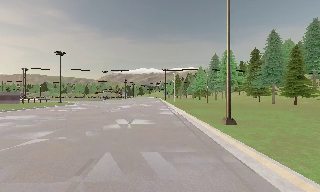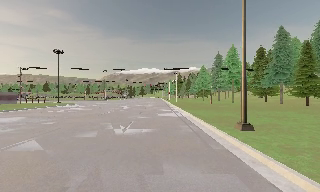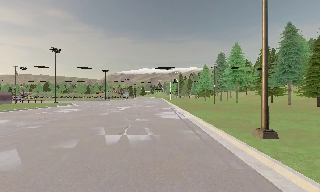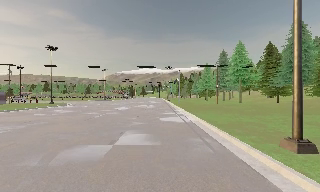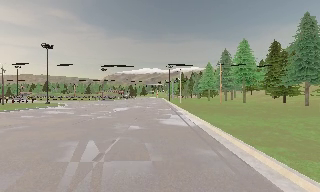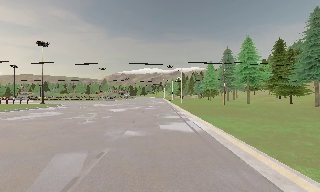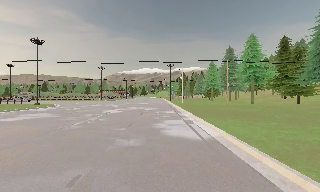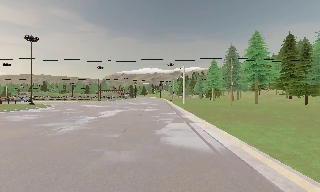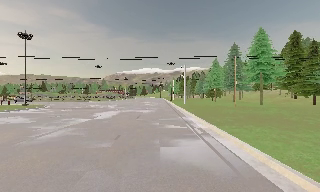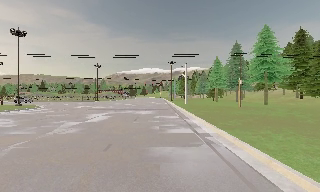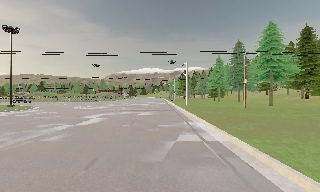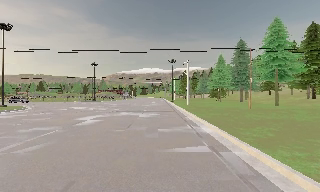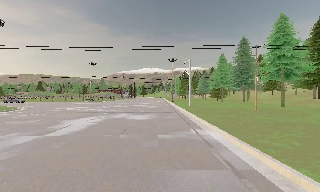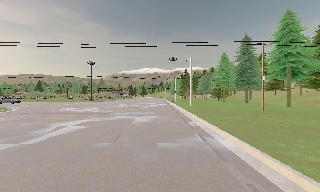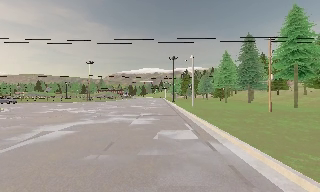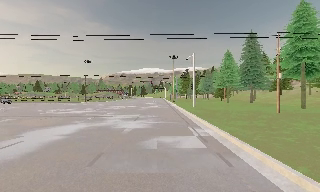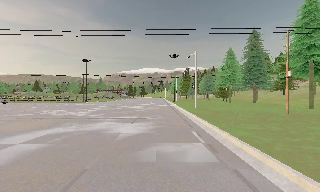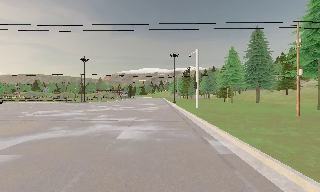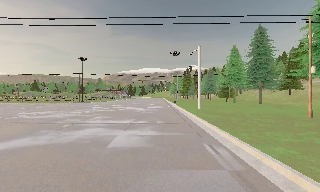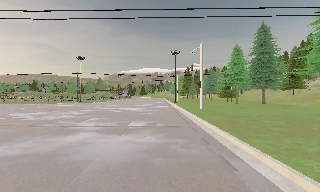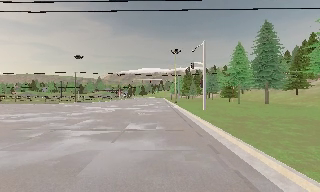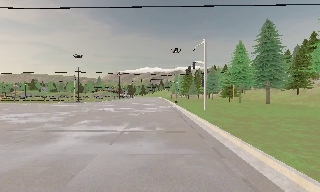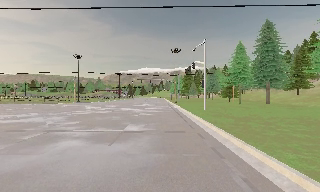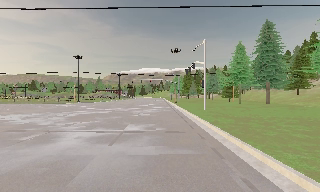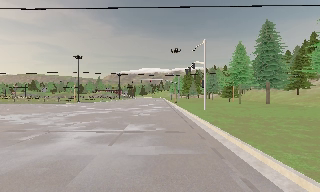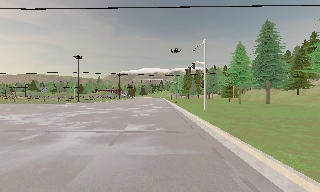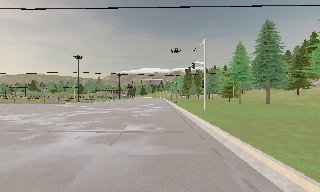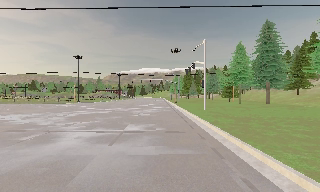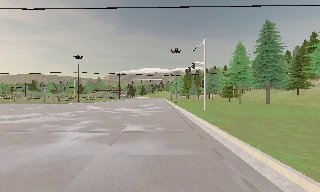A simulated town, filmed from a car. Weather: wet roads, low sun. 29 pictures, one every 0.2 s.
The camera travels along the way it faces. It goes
forward.
0.0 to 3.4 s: The camera travels forward, about 20 m, so what stands in front looms larger.
3.4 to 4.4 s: The camera travels forward, about 3.5 m, so what stands in front looms larger. It loses speed.
4.4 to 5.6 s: The camera keeps its place and its aim.
The film runs forward here.
